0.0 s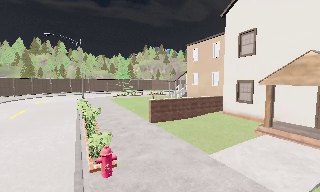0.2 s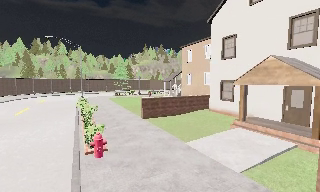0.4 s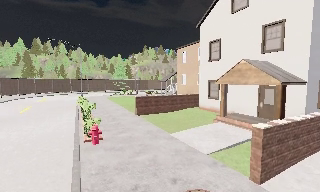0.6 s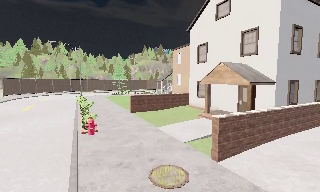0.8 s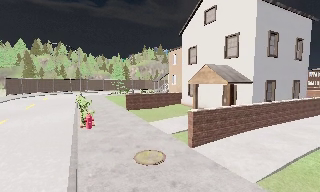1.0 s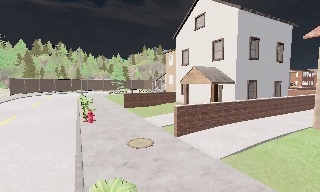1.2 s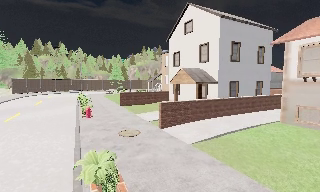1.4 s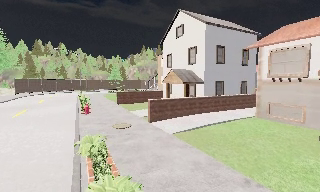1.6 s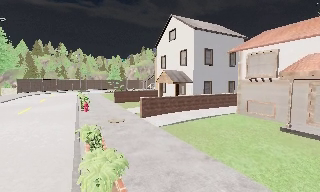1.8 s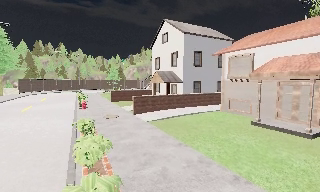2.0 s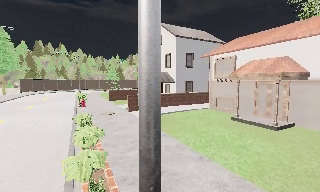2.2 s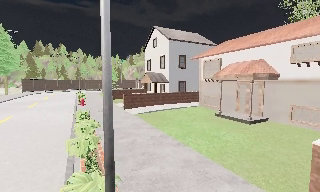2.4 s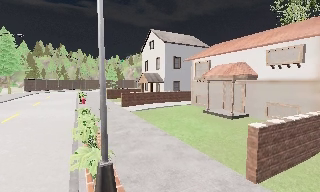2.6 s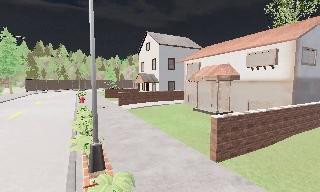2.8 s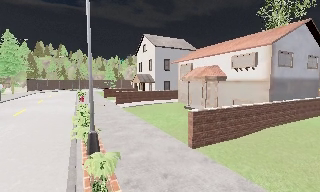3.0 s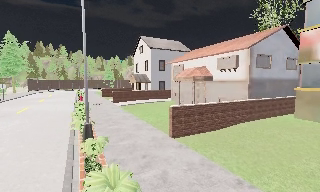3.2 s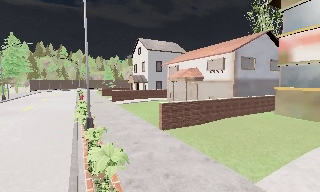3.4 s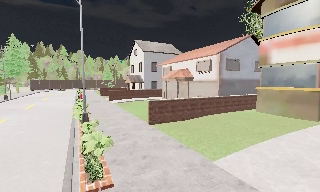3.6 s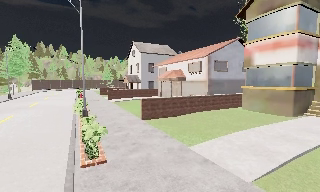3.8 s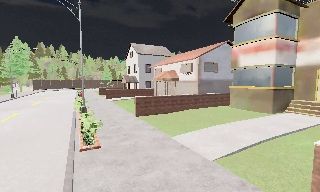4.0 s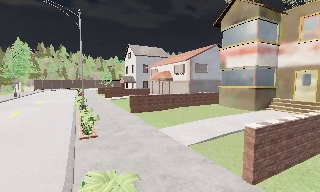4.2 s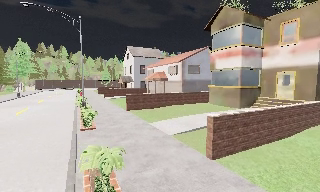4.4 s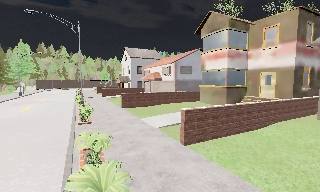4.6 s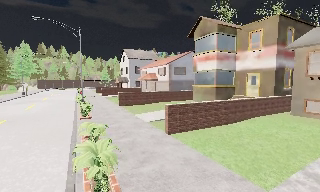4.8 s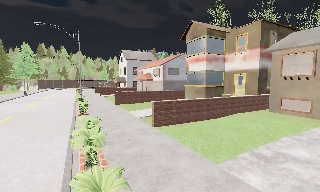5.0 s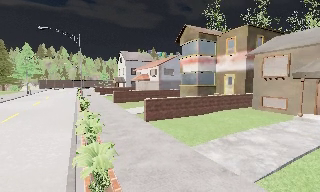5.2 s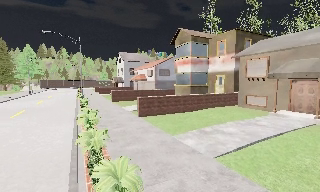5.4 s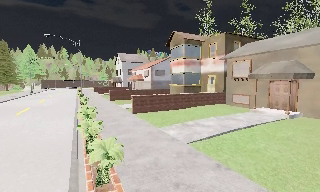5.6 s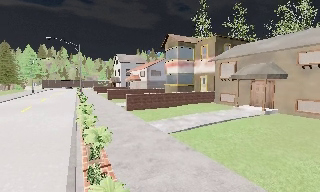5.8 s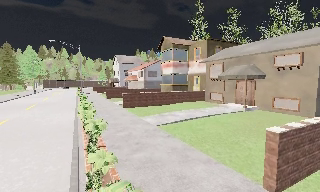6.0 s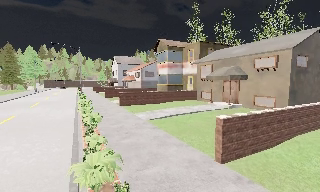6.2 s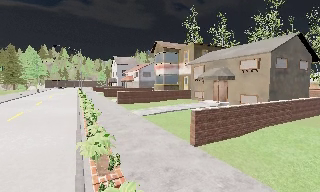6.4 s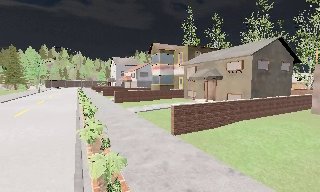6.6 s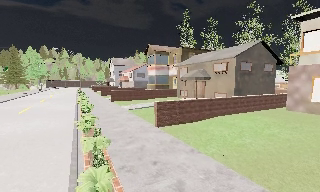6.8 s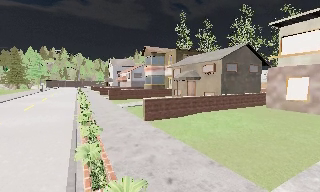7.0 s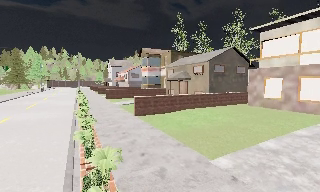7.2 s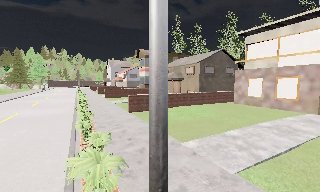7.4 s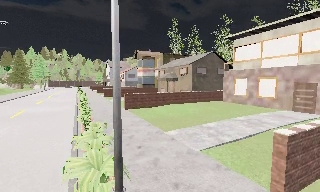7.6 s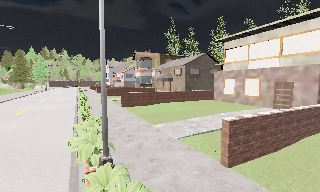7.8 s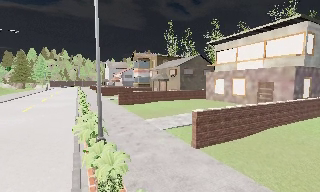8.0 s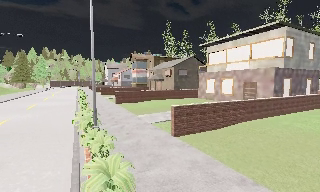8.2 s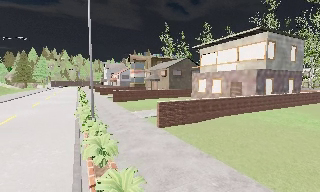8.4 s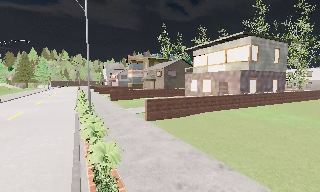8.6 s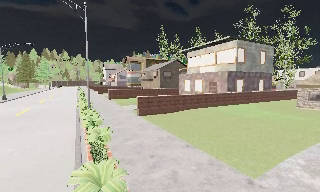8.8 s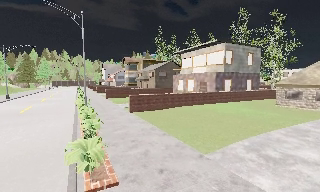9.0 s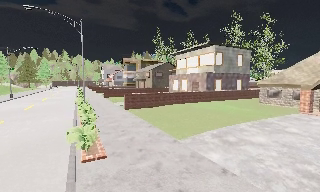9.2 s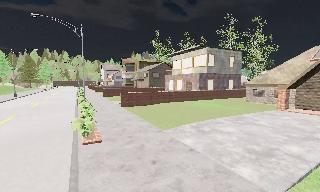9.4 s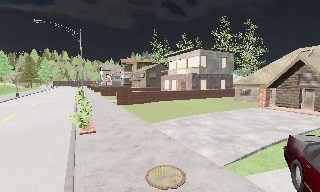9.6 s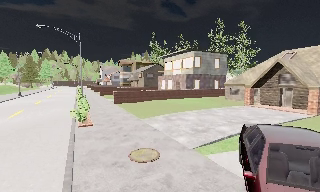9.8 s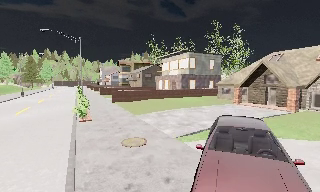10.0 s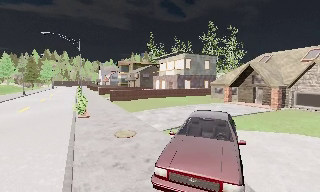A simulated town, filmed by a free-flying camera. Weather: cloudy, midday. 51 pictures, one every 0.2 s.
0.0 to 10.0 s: The camera travels backward and to its right, about 70 m, so what stands in front gets smaller.
The film runs backward here.
